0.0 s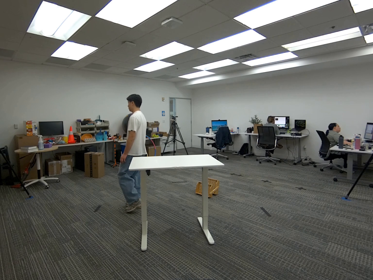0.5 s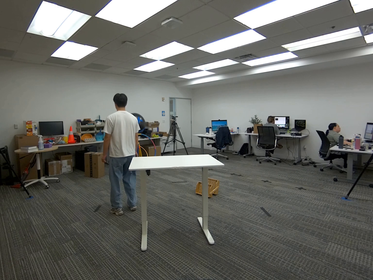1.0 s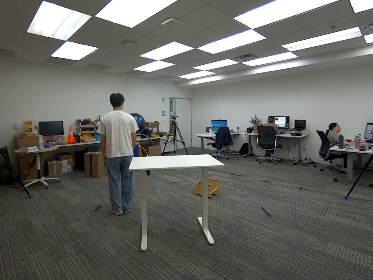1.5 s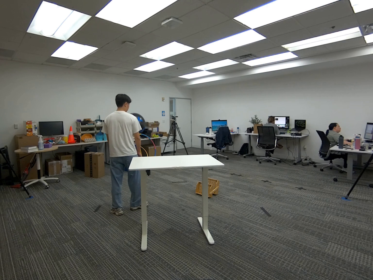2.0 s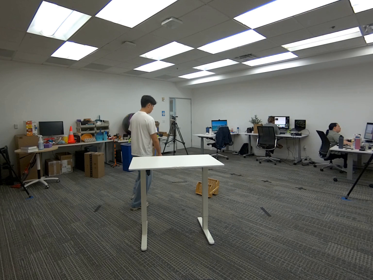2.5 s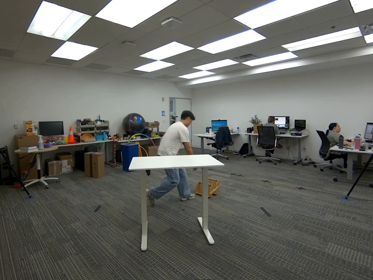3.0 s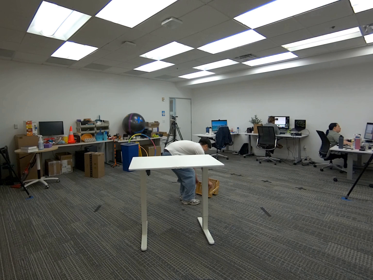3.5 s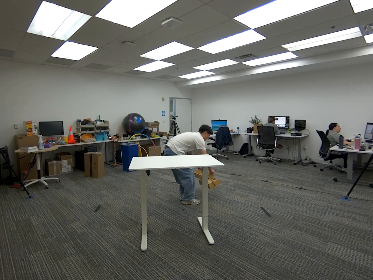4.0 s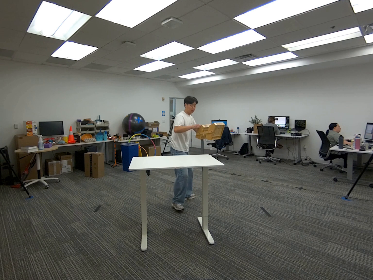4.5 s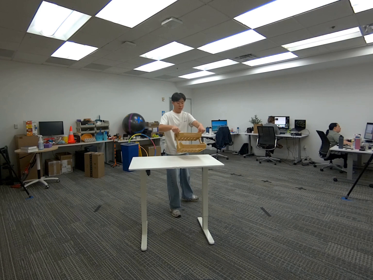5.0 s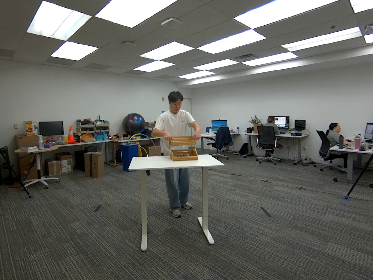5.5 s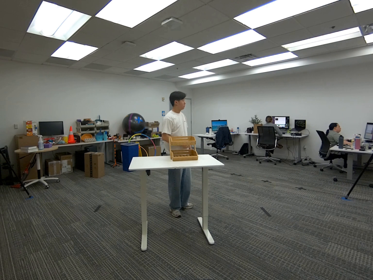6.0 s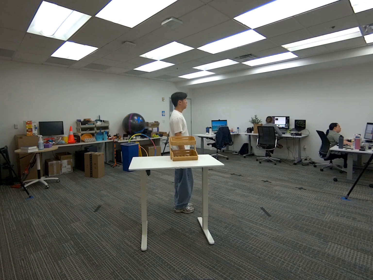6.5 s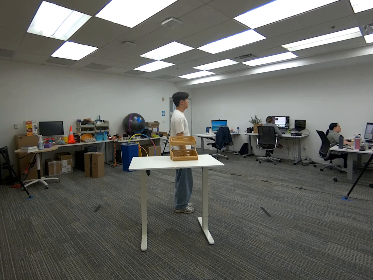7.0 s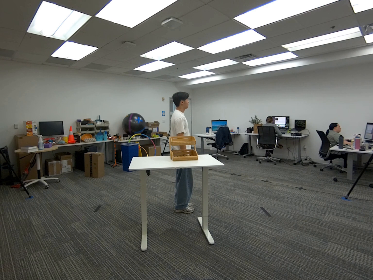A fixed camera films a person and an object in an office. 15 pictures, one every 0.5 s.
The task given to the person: Walk over to the wooden crate on the ground and pick up the wooden crate from the top shelf using both hands and place on the white desk.
